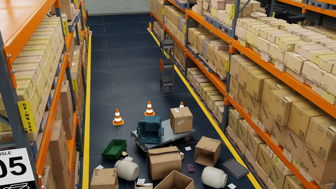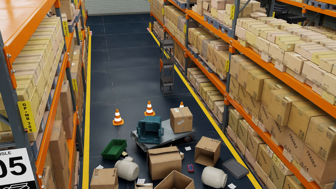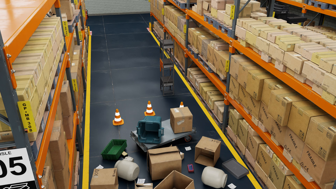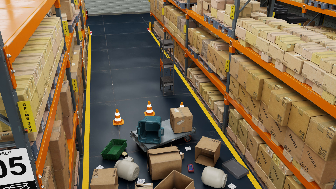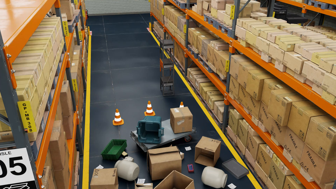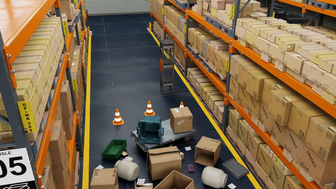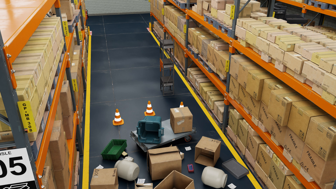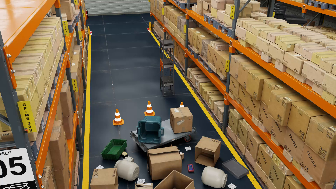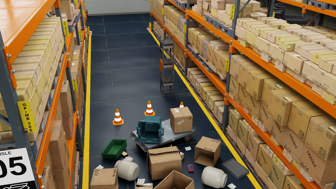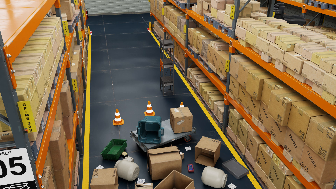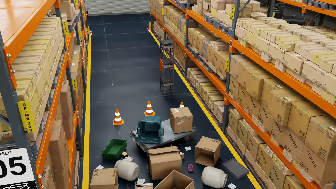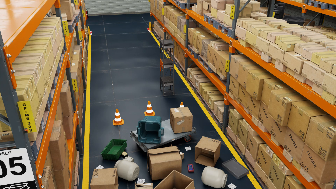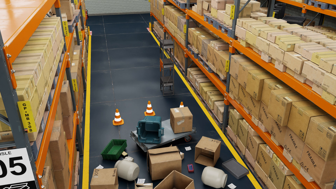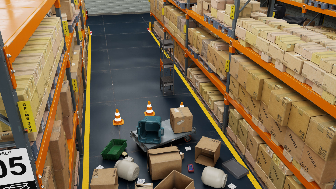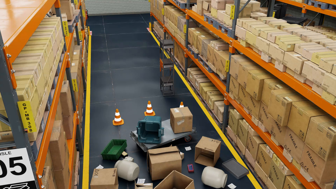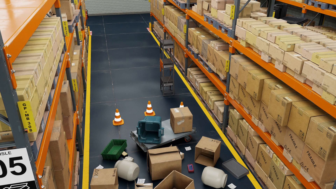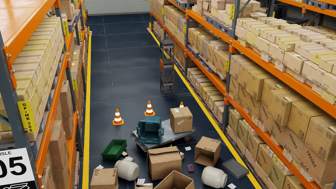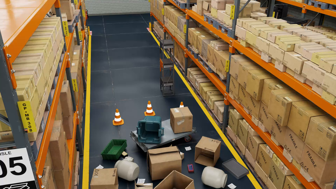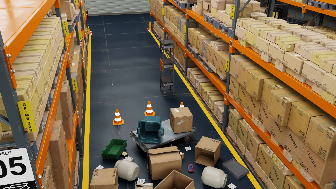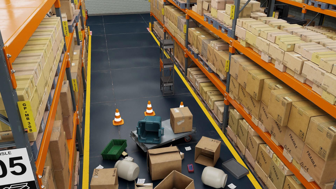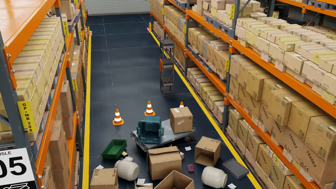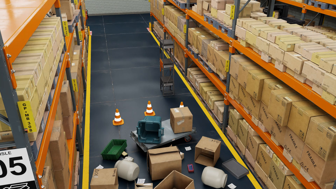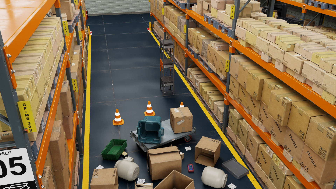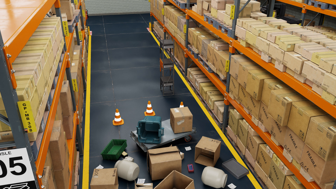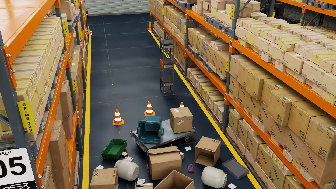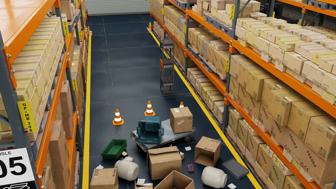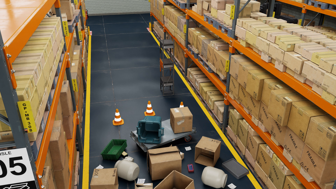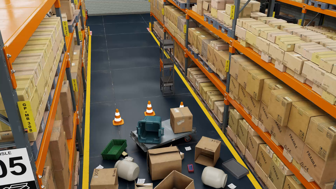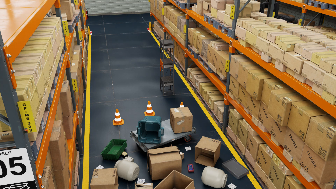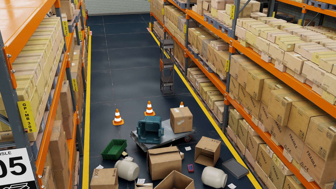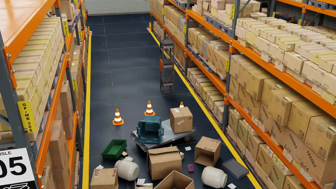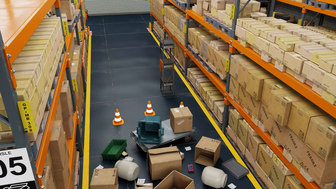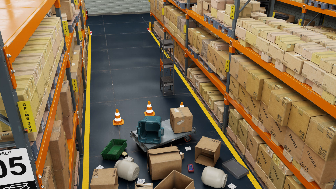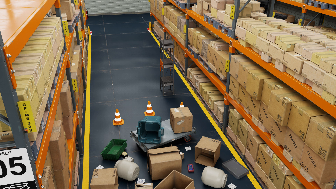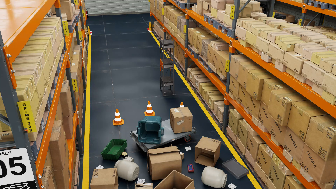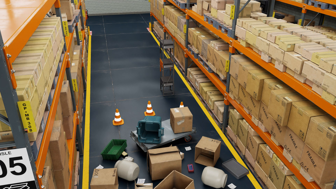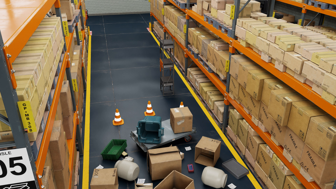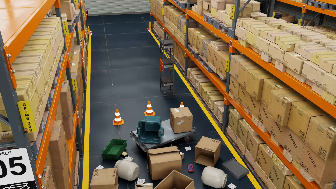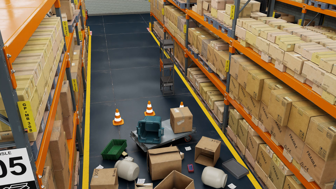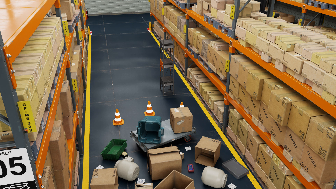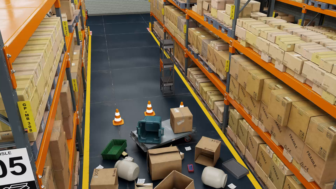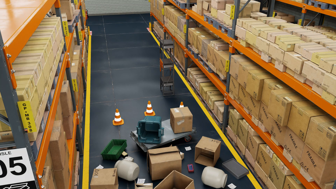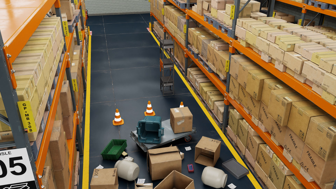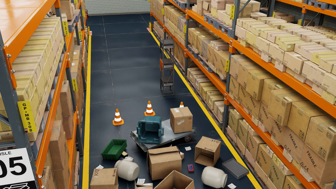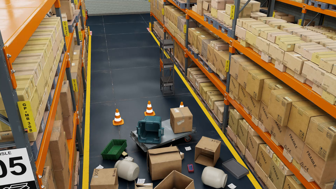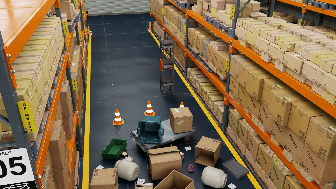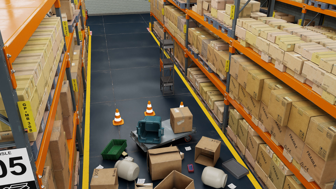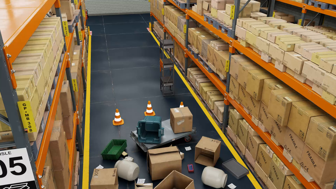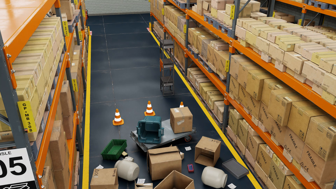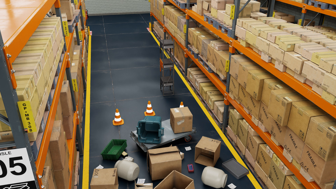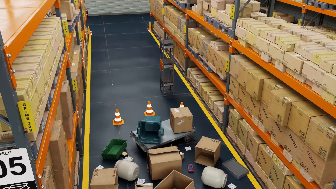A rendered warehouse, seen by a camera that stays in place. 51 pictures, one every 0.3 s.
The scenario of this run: A forklift runs into an object in its way.
